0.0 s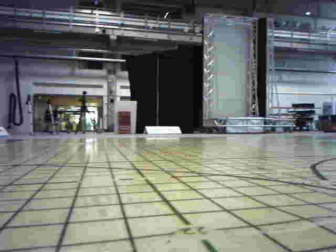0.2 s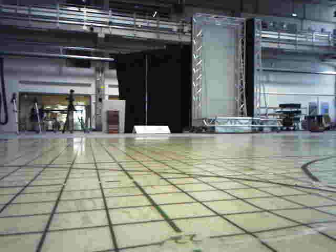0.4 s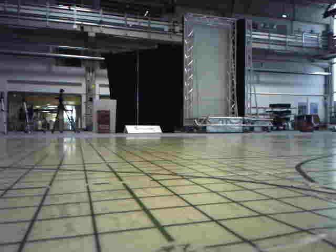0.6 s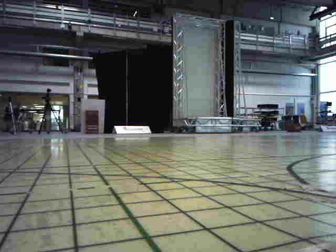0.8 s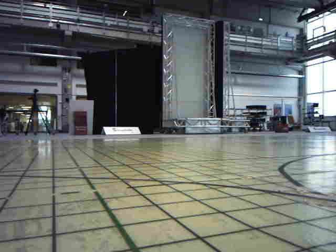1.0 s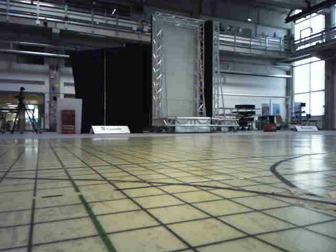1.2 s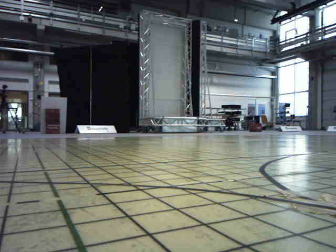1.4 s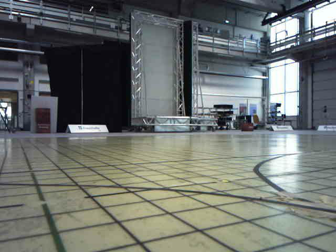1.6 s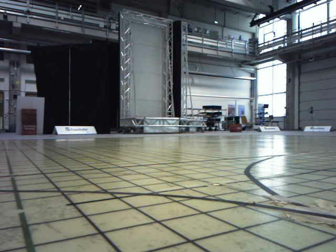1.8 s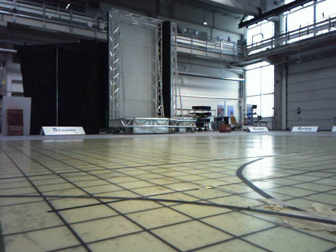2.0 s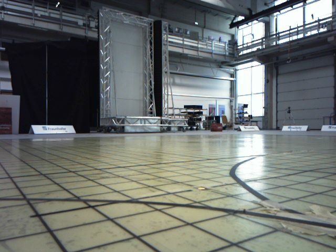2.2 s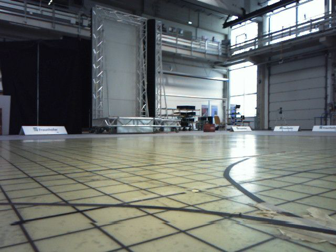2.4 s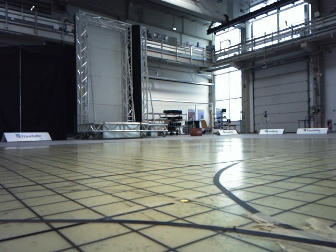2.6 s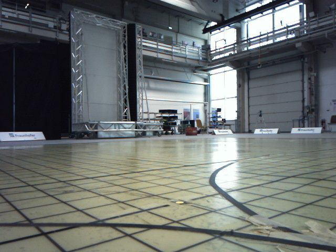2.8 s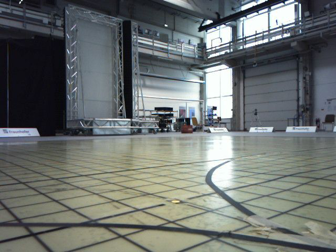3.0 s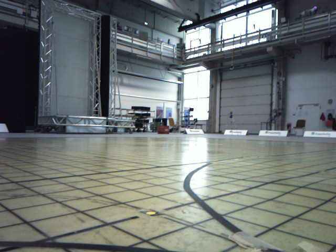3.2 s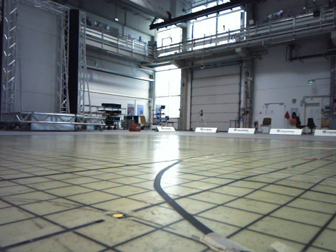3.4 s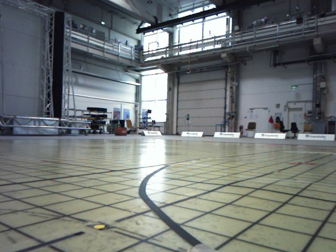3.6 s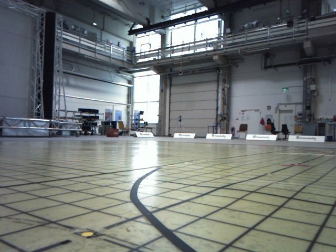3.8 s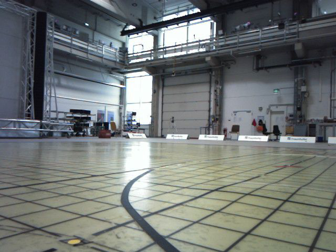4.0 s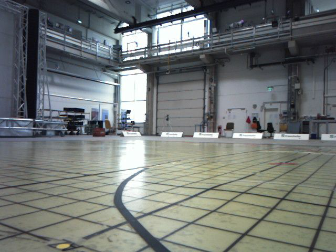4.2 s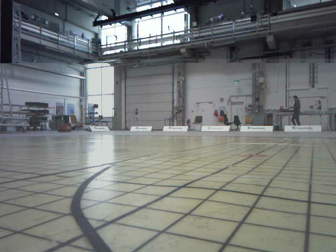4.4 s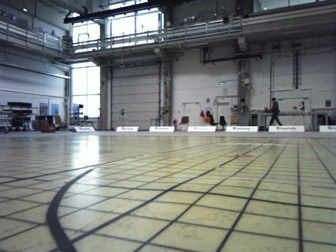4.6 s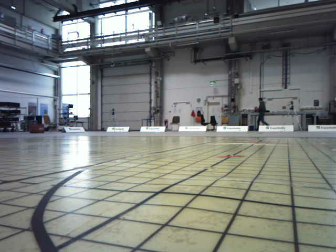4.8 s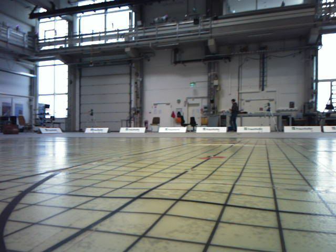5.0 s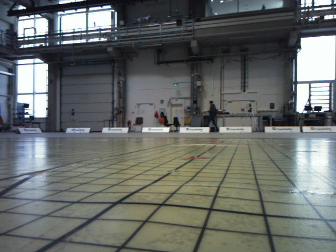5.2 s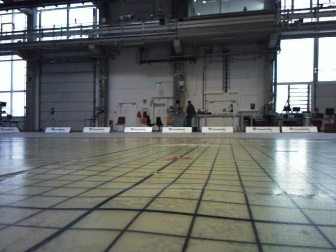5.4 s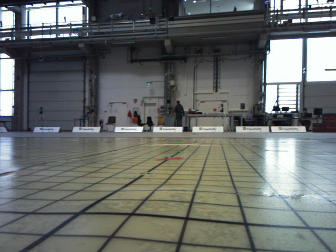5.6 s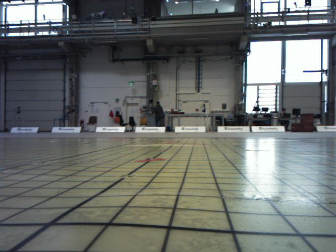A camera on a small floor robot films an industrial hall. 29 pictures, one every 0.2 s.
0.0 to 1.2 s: The camera swings to its right by about 15 degrees, and the scene slides to the left. It travels forward, about 0.2 m, so what stands in front looms larger.
1.2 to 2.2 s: The camera travels forward, about 0.2 m, so what stands in front looms larger.
2.2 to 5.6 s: The camera swings to its right by about 50 degrees, and the scene slides to the left. It travels forward, about 0.6 m.
The film runs forward here.
